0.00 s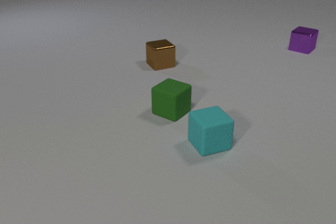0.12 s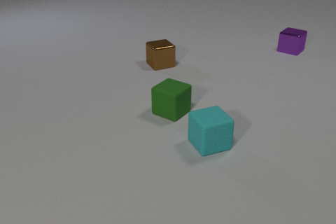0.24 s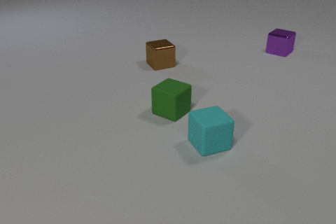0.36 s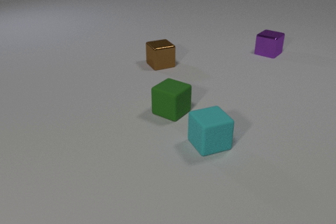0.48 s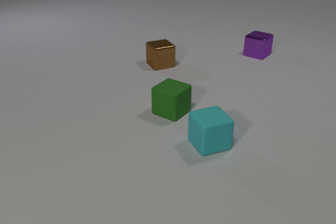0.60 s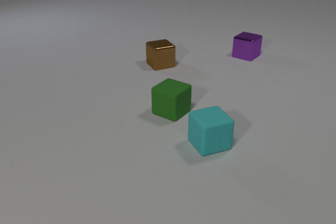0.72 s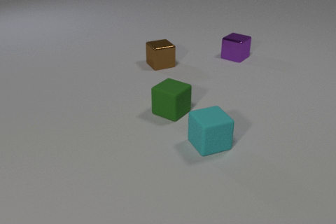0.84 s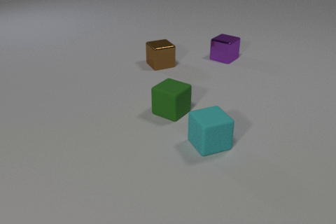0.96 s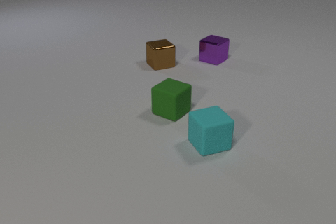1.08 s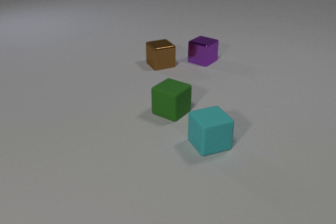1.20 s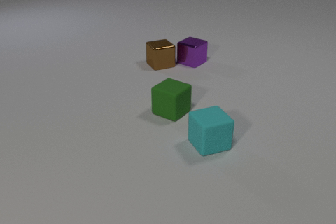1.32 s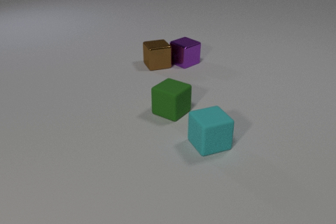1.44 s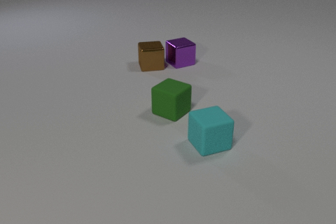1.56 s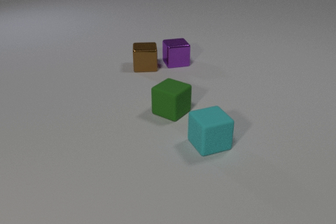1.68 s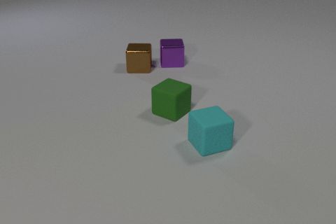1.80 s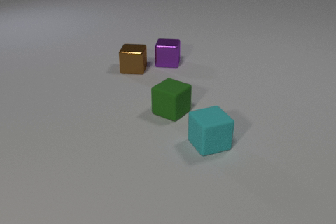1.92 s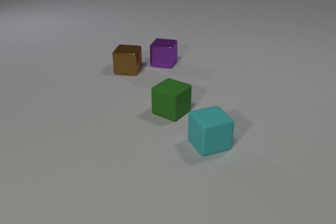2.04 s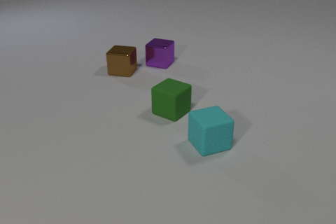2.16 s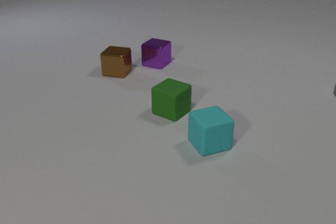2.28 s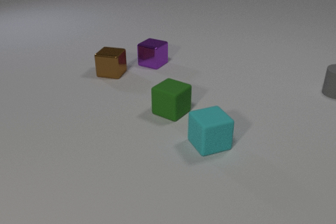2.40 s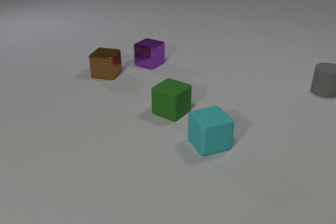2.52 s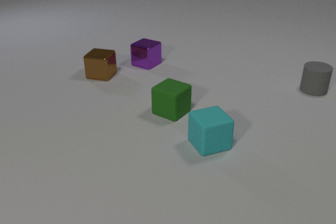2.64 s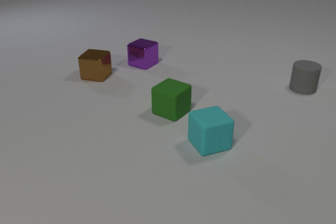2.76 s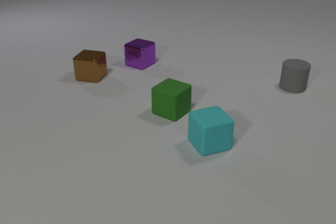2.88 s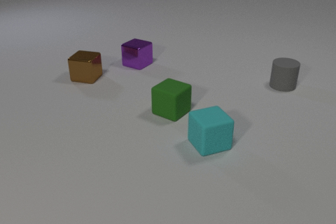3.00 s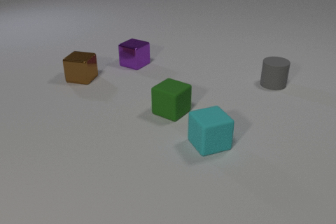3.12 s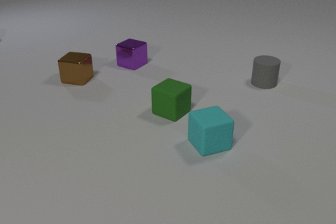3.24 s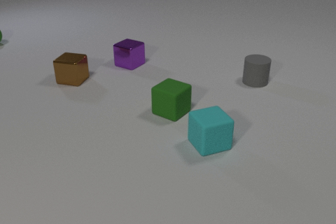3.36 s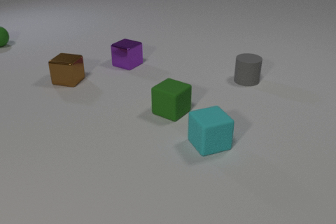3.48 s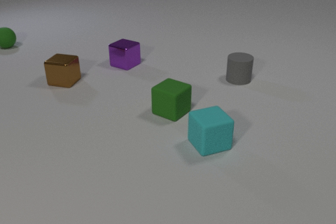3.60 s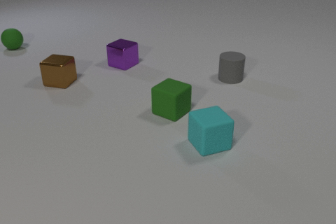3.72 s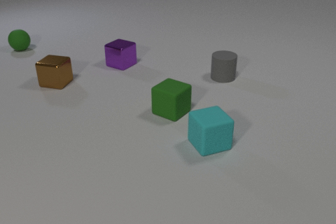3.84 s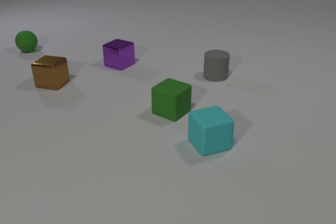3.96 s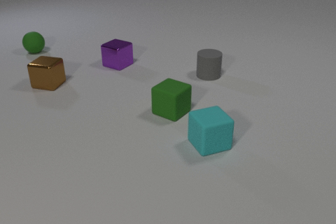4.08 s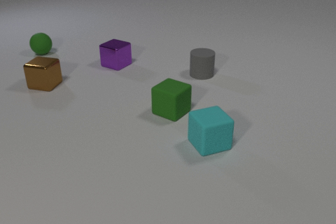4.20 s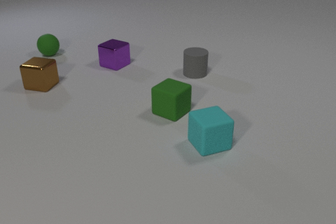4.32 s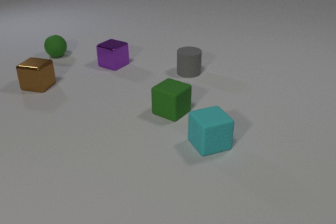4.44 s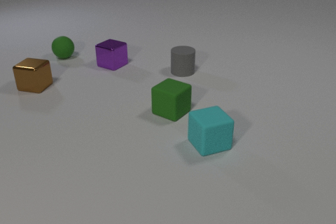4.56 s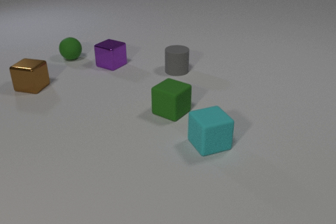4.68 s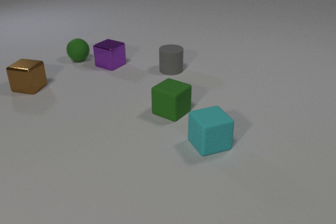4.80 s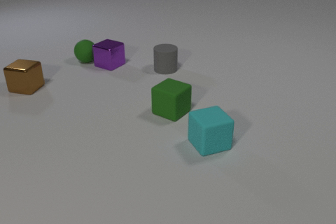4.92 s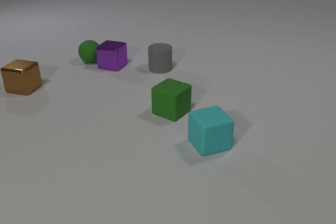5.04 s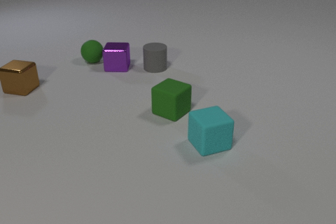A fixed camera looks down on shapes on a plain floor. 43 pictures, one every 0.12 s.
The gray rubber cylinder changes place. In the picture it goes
to the left.
The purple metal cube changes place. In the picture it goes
to the left.
0.00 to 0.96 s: The purple metal cube slides to the left and toward the camera.
0.96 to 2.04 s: The purple metal cube slides to the left, spins clockwise seen from above by about 75 degrees, its near face sliding to the left. The brown metal cube slides to the left, spins clockwise seen from above by about 30 degrees, its near face sliding to the left. The purple metal cube and the brown metal cube collide.
2.04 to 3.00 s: The purple metal cube slides to the left. The brown metal cube slides to the left. The gray rubber cylinder comes in at the right edge, slides to the left.
3.00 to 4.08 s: The purple metal cube slides to the left. The brown metal cube slides to the left. The green rubber sphere comes in at the left edge, rolls to the right and toward the camera. The gray rubber cylinder slides to the left.
4.08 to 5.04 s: The purple metal cube slides toward the camera, spins counterclockwise seen from above by about 30 degrees, its near face sliding to the right. The brown metal cube slides to the left. The green rubber sphere rolls to the right and toward the camera. The gray rubber cylinder slides to the left. The purple metal cube and the green rubber sphere collide.
What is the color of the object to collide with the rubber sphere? purple.
How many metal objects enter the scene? 0.
What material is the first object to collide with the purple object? metal.
